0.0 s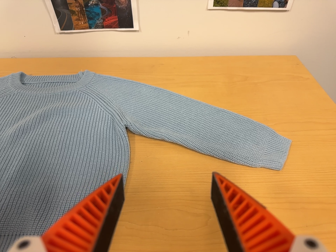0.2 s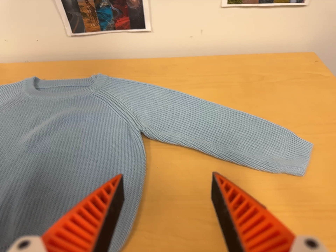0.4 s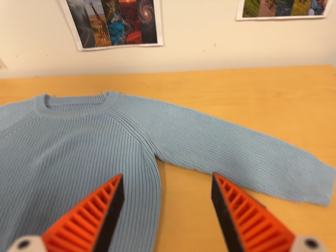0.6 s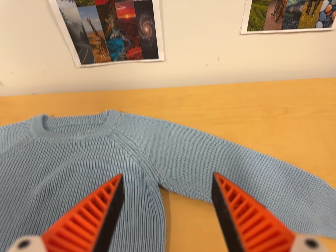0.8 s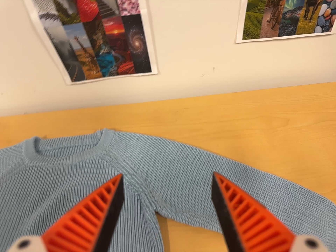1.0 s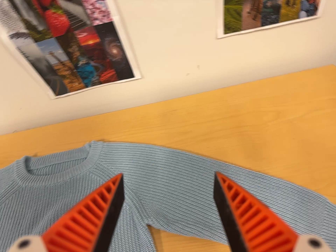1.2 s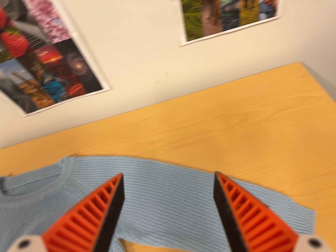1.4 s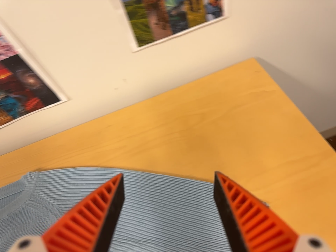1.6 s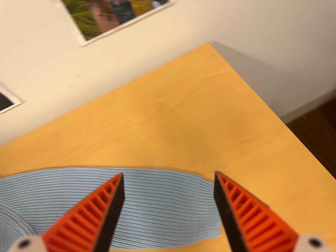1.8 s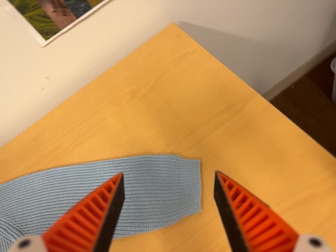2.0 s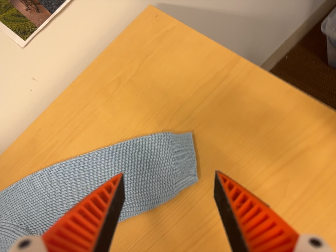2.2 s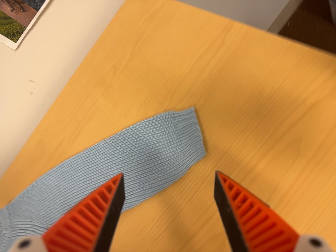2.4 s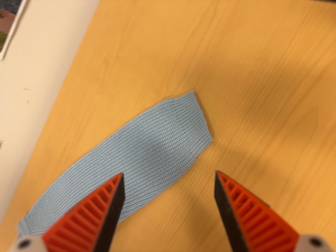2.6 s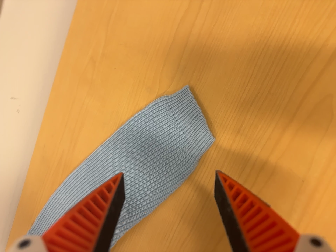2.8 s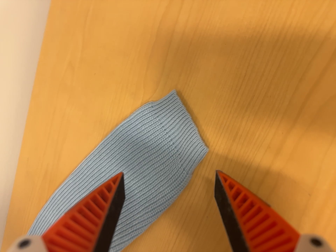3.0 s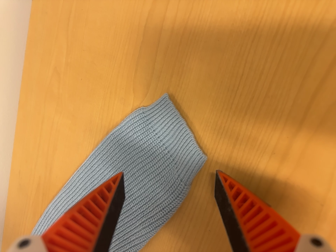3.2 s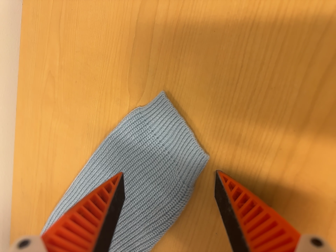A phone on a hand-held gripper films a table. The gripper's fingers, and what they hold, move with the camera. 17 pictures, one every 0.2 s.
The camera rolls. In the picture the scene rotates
counterclockwise.
0.0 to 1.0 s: The camera travels toward the top of its view and forward, about 20 cm, so close, fixed things drift downward. It rolls about its line of sight by about 10 degrees, and the scene rotates counterclockwise.
1.0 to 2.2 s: The camera travels to its right, about 28 cm, so close, fixed things drift to the left. It rolls about its line of sight by about 40 degrees, and the scene rotates counterclockwise.
2.2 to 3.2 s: The camera travels forward and toward the top of its view, about 14 cm, so what stands in front looms larger. Its aim tips toward the bottom of its view by about 10 degrees. It rolls about its line of sight by about 25 degrees, and the scene rotates counterclockwise.
The film runs forward here.
